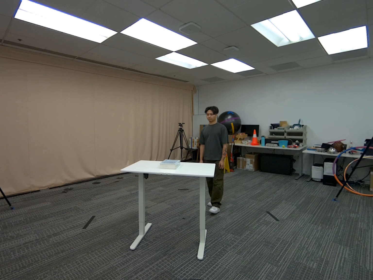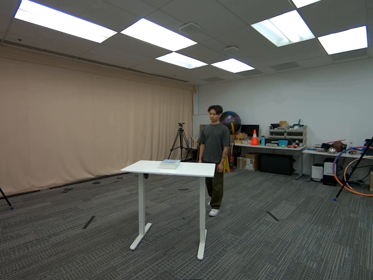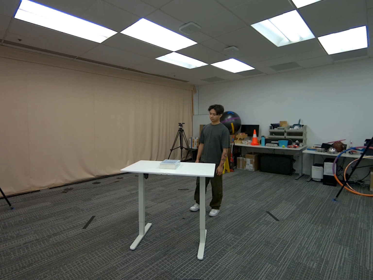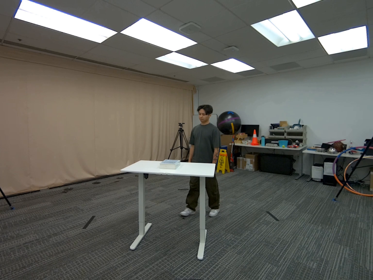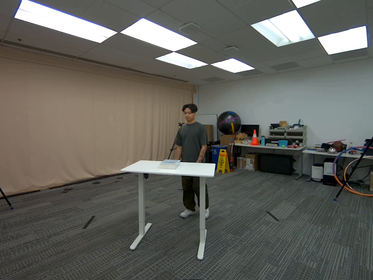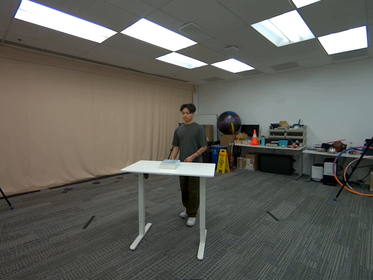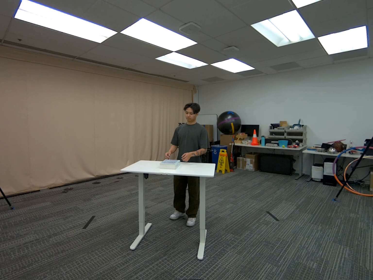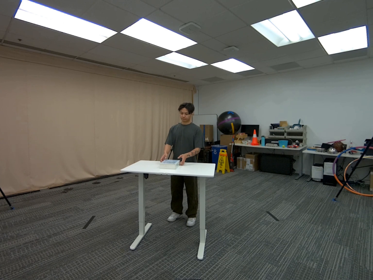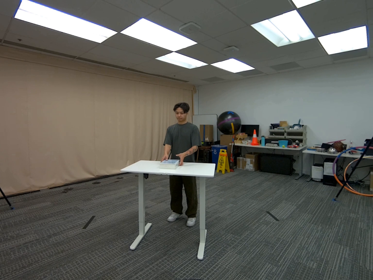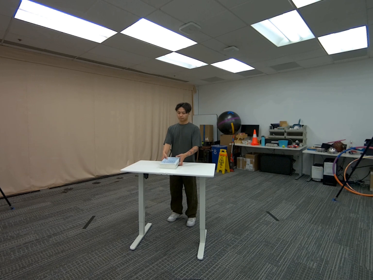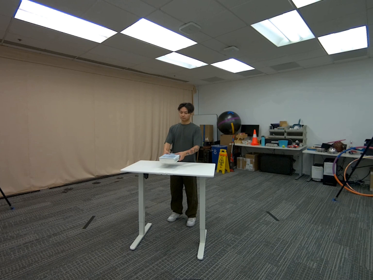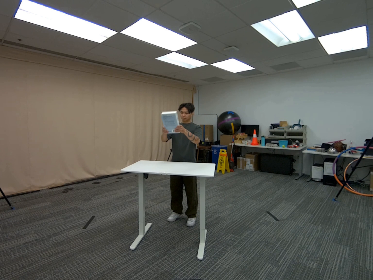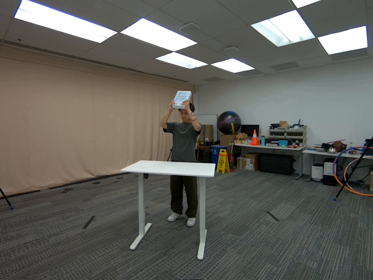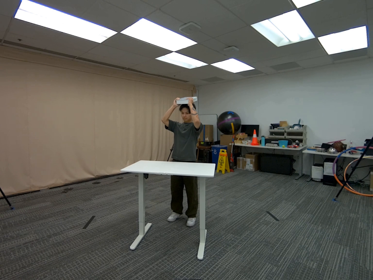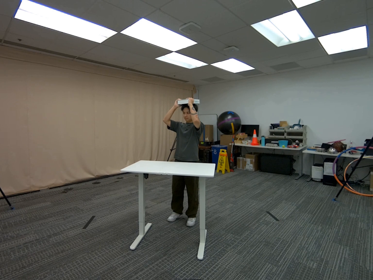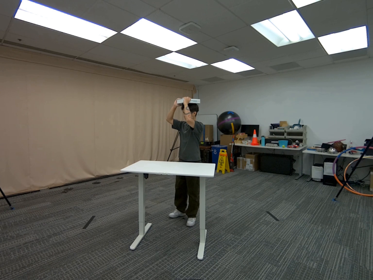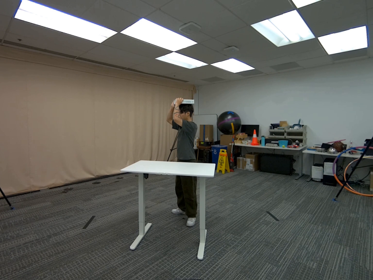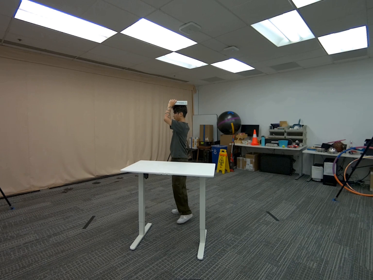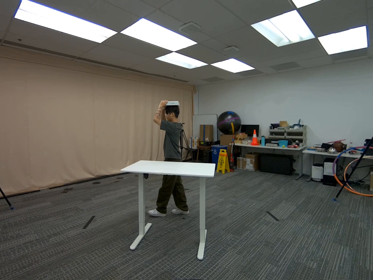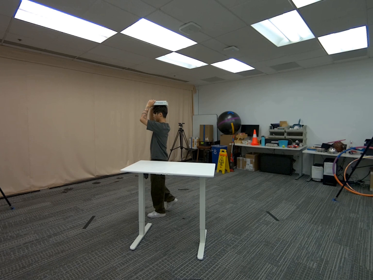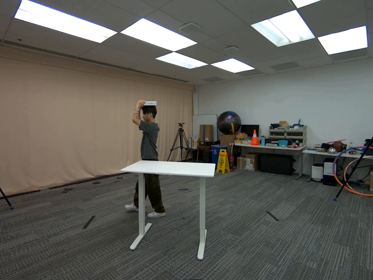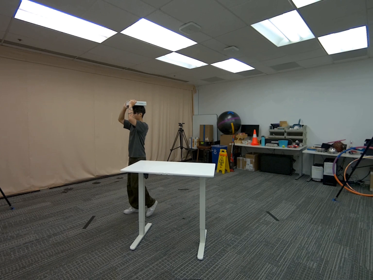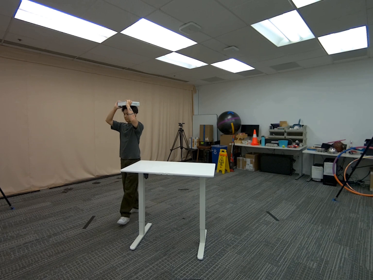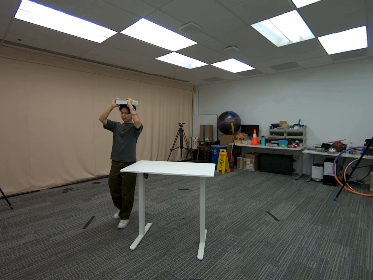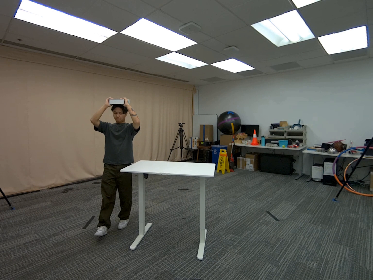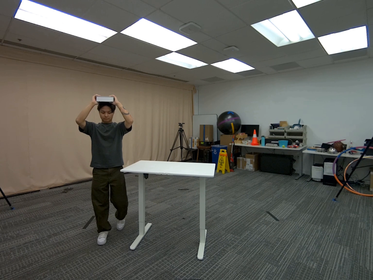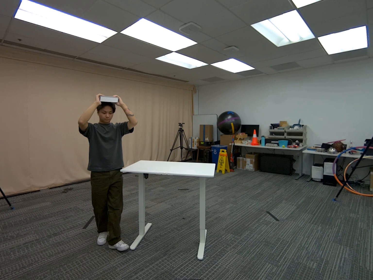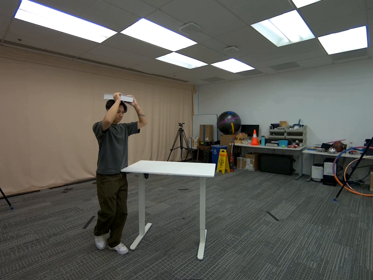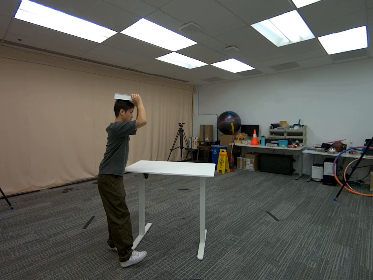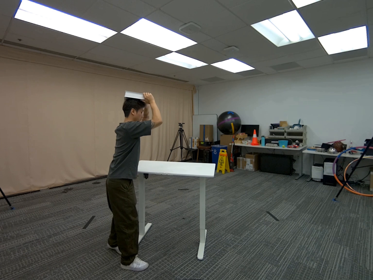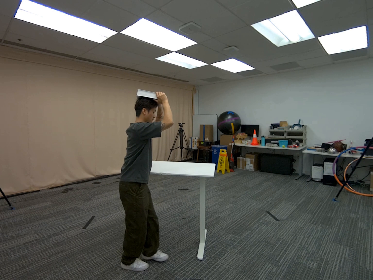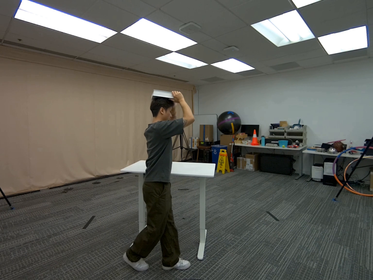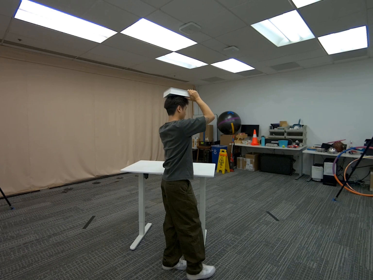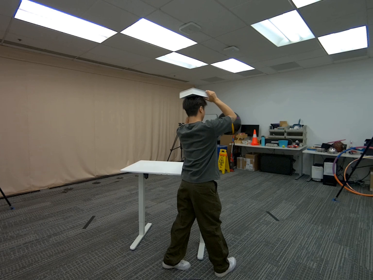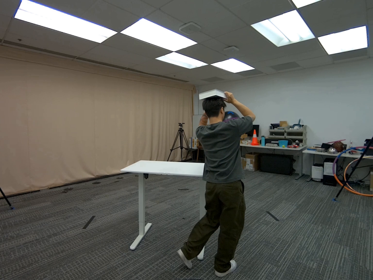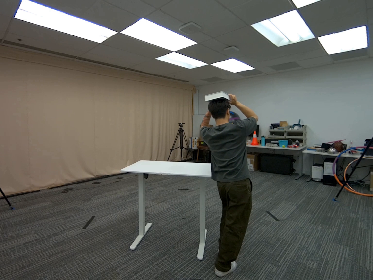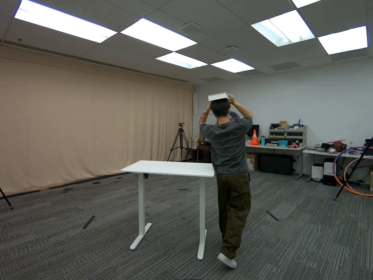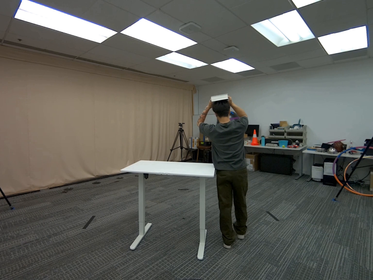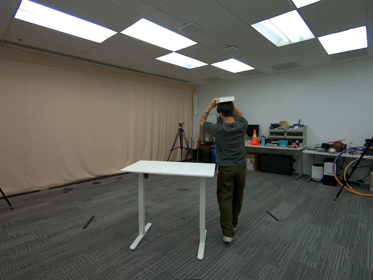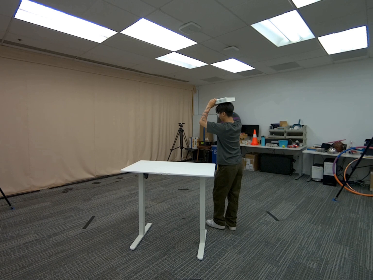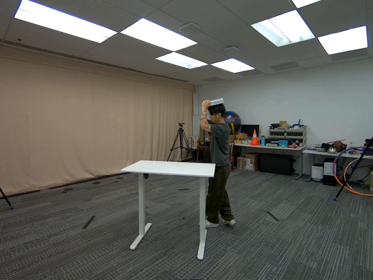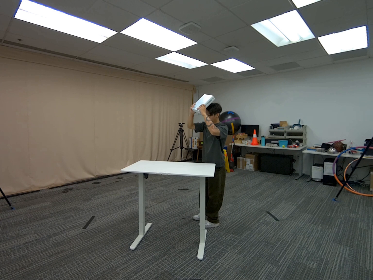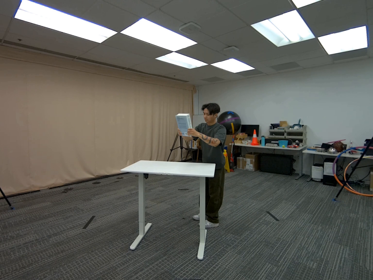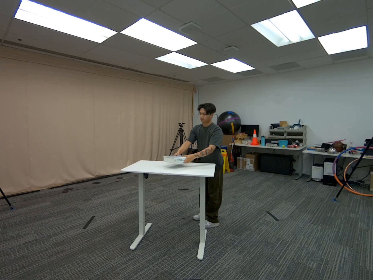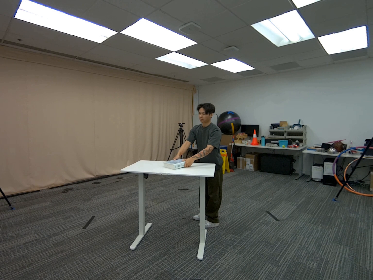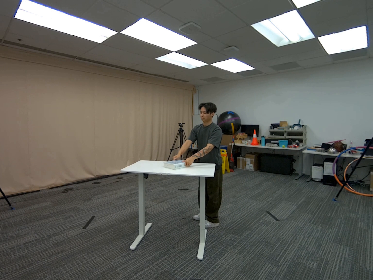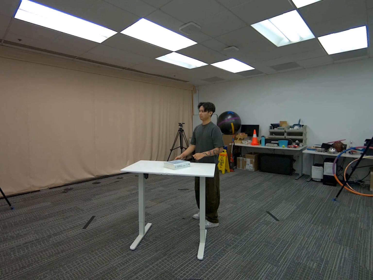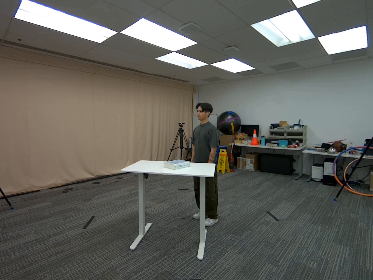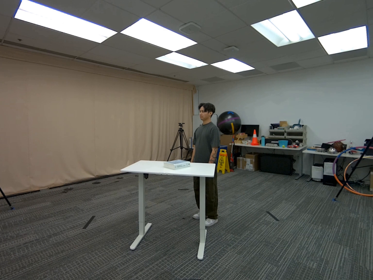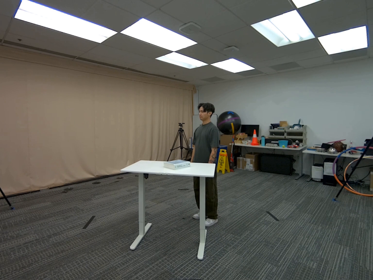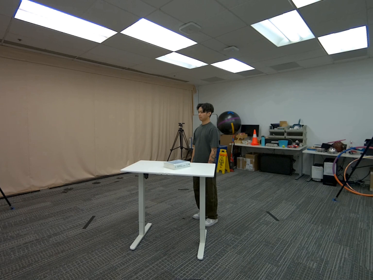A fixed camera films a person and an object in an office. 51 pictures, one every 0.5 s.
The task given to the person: Walk to the light blue book on the white desk. Pick it up with both hands, place it carefully on your head while holding it, walk around, and then return the book to the white desk.
